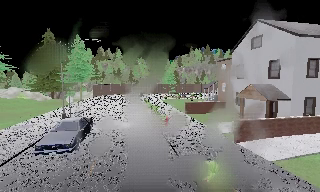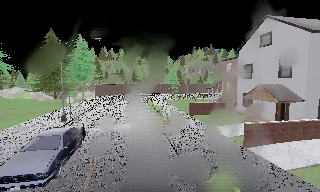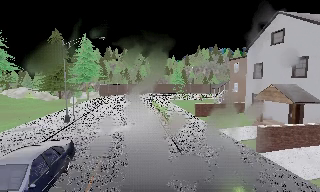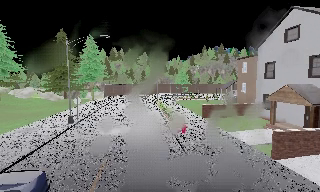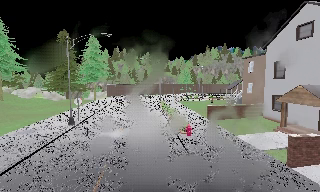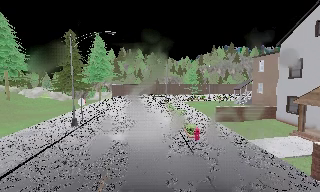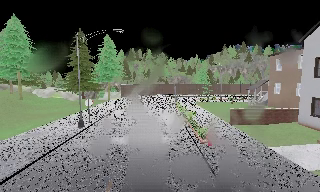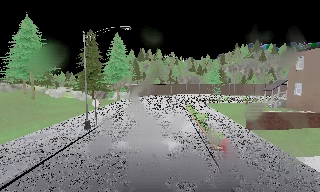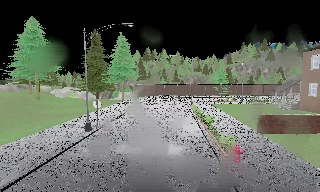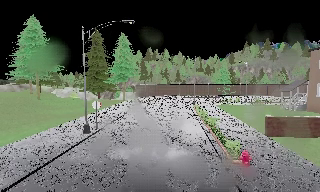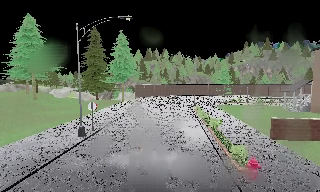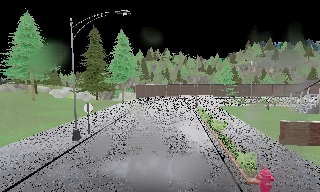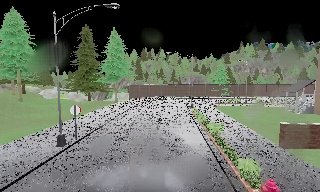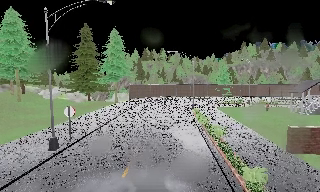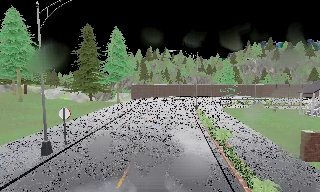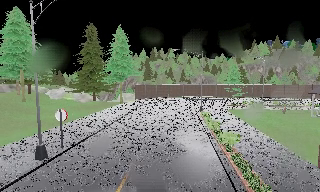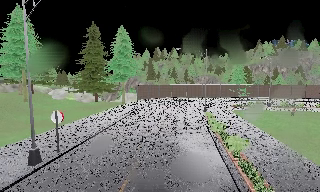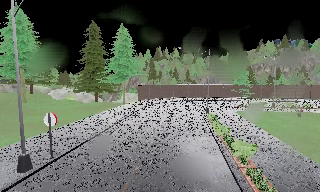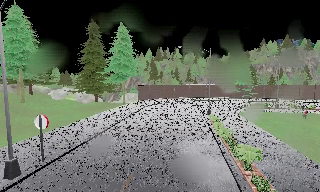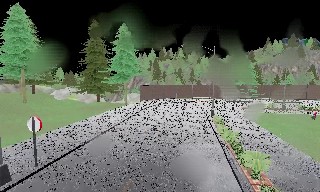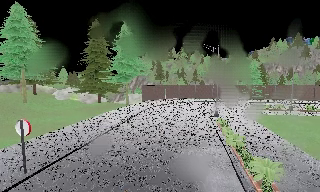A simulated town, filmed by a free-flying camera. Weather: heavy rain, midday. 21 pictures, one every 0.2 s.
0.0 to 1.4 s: The scene slides to the right, as the camera pans about 15 degrees to its left. It travels forward, about 4.5 m, so what stands in front looms larger.
1.4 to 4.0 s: The camera travels forward, about 8 m, so what stands in front looms larger.
The film runs forward here.
